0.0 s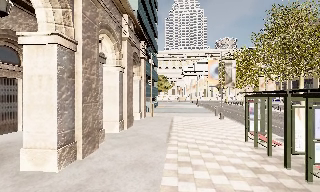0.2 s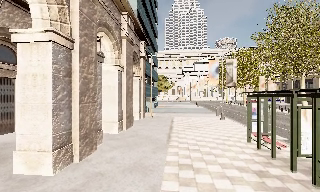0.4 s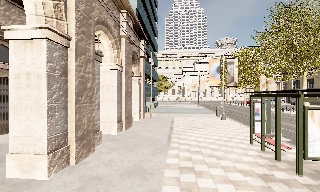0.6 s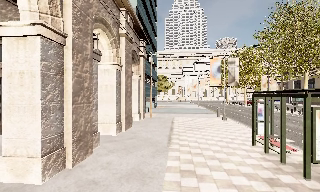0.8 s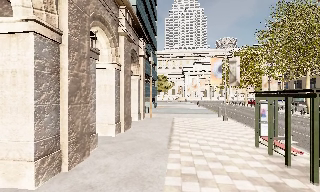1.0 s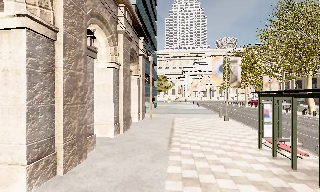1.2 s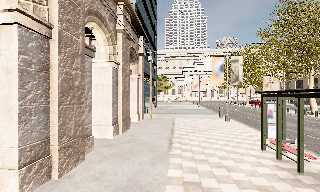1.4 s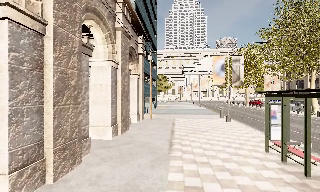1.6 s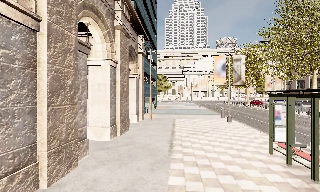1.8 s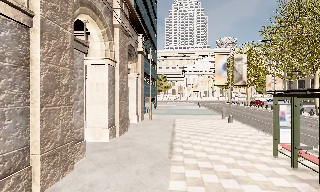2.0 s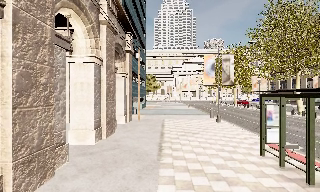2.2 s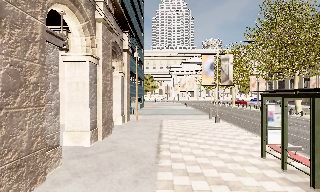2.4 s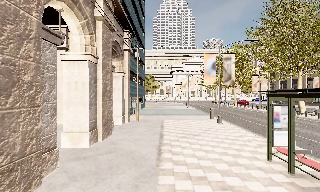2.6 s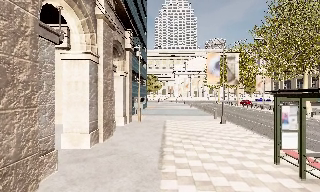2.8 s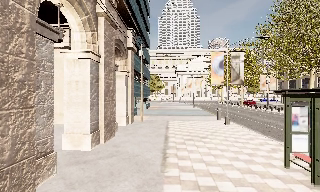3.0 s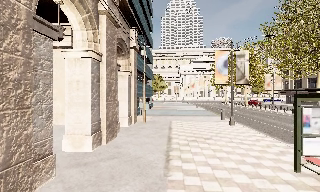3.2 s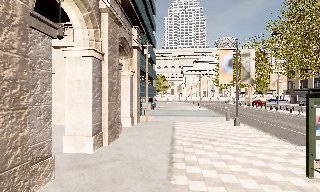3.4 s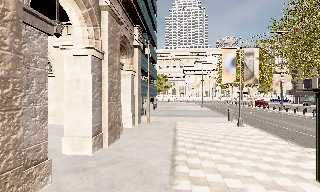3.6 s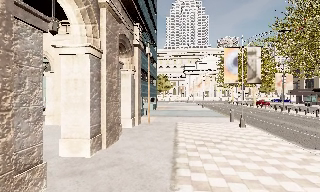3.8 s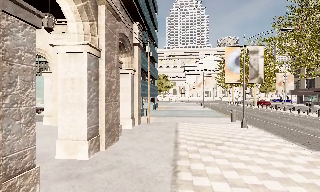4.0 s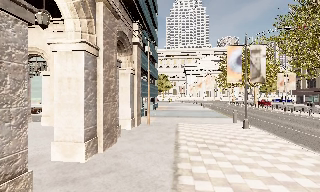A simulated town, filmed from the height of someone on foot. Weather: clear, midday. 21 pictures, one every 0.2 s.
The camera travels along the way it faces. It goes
forward.
0.0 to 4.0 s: The camera travels forward, about 5 m, so what stands in front looms larger.
The film runs forward here.
